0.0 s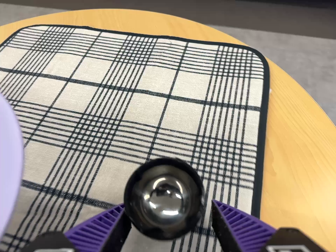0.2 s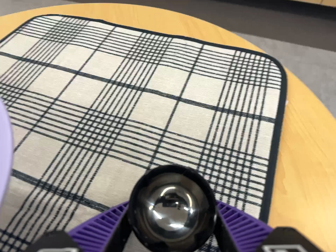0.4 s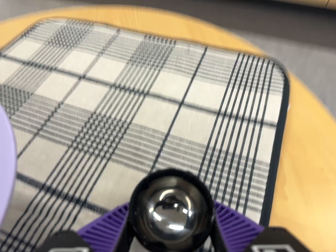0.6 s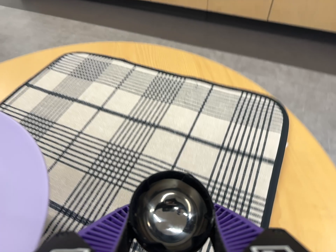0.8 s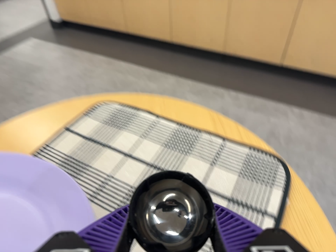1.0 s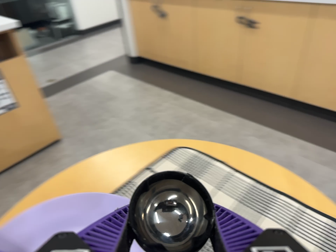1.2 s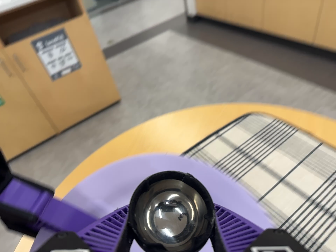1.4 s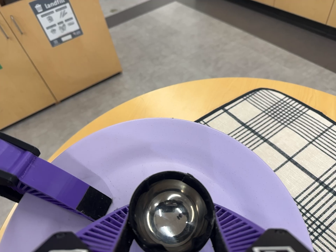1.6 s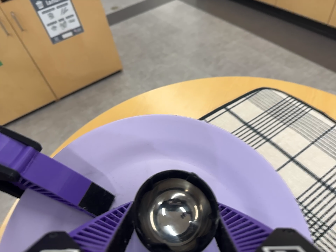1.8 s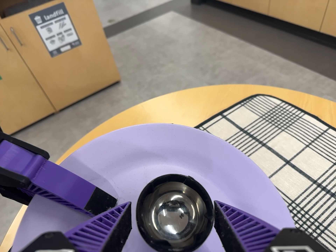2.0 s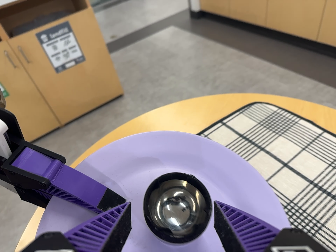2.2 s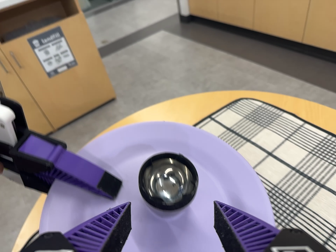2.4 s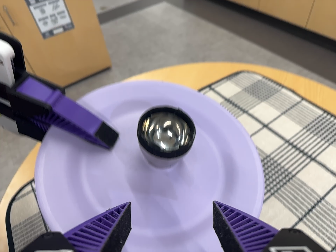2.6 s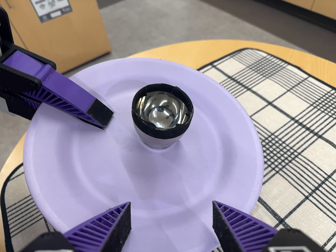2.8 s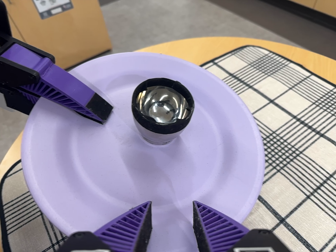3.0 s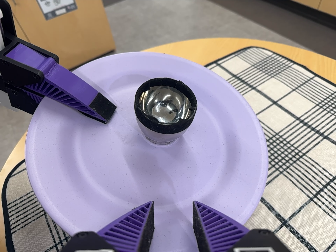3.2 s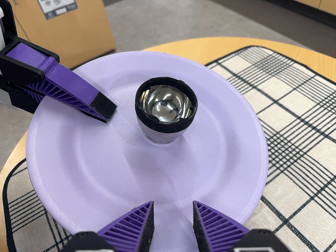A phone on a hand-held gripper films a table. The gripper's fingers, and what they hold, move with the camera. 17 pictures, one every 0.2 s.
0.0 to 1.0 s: The camera pans to its left by about 20 degrees. It travels backward, toward the top of its view and to its left, about 18 cm, so what stands in front gets smaller. Its aim tips toward the top of its view by about 20 degrees, and the scene shifts downward. It rolls about its line of sight by about 20 degrees, and the scene rotates clockwise.
1.0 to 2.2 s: The camera pans to its left by about 10 degrees. It travels toward the bottom of its view and to its left, about 7 cm, so close, fixed things drift upward.
2.2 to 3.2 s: The camera travels toward the bottom of its view, about 6 cm, so close, fixed things drift upward.
The film runs backward here.
